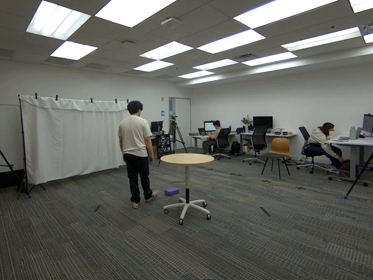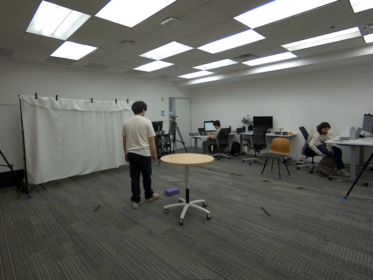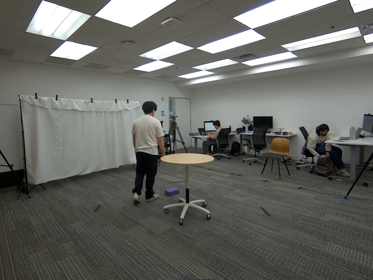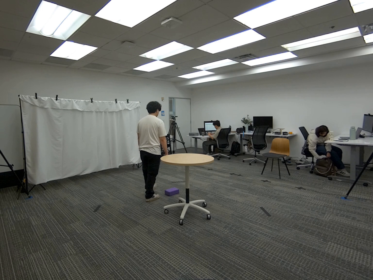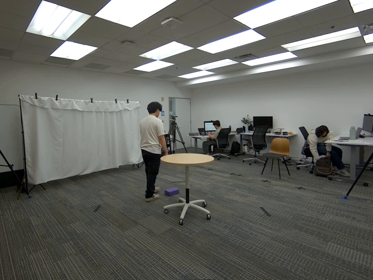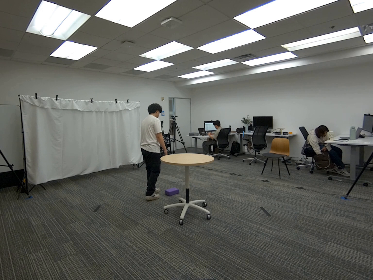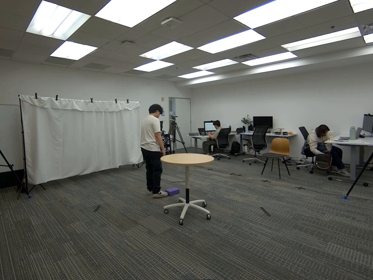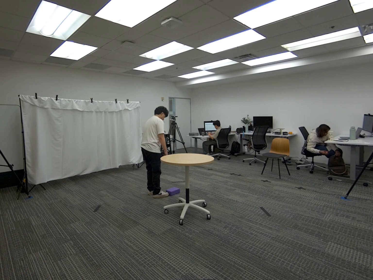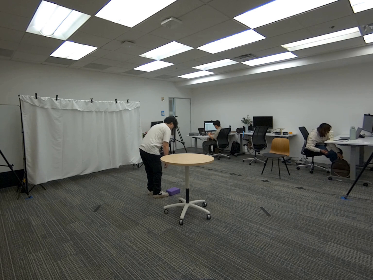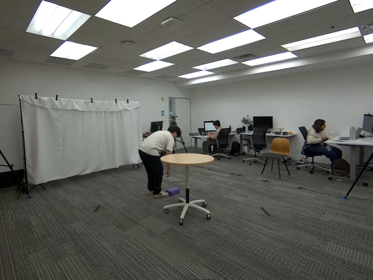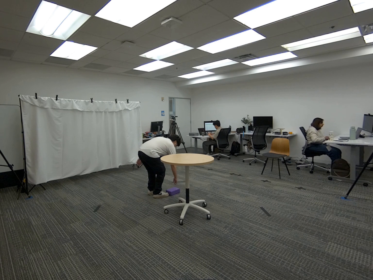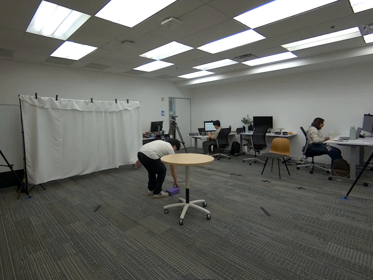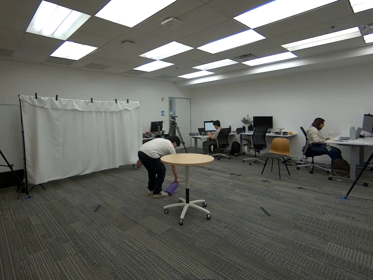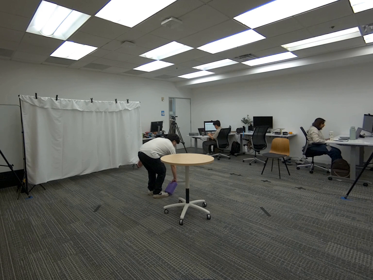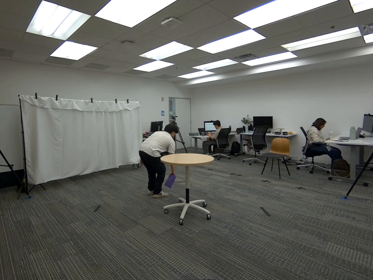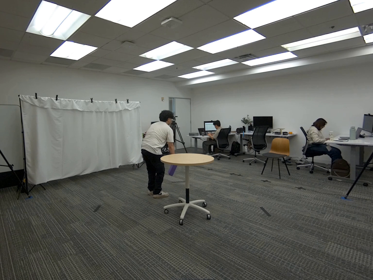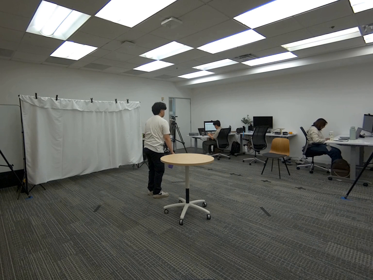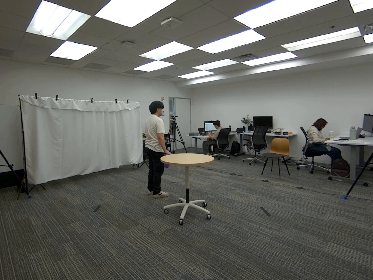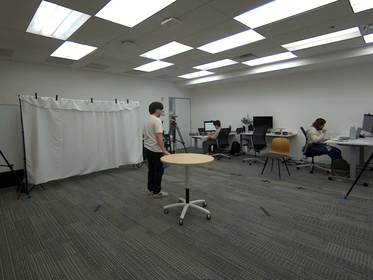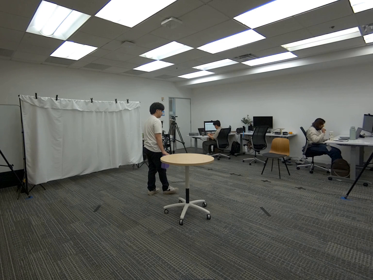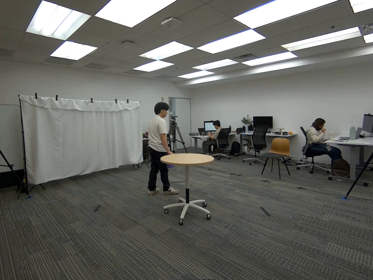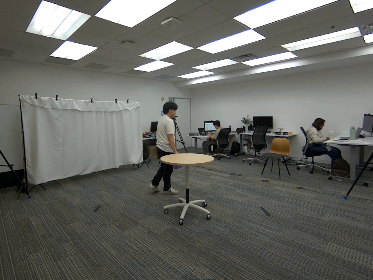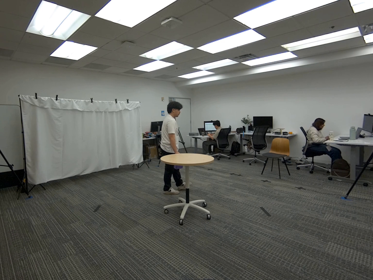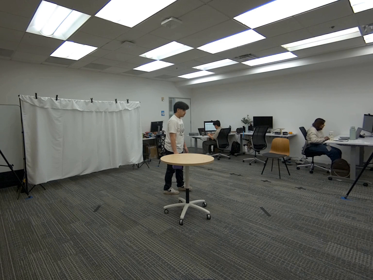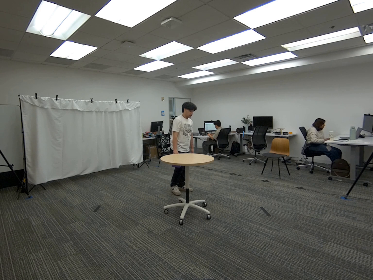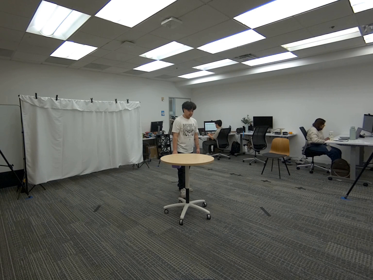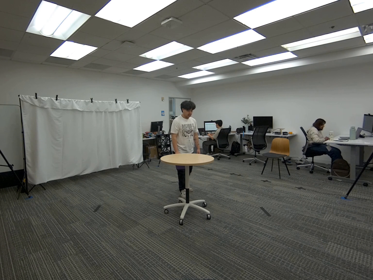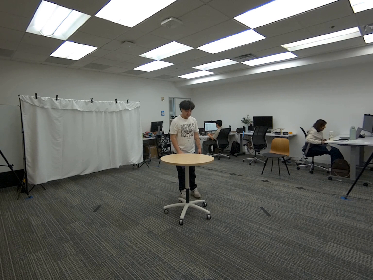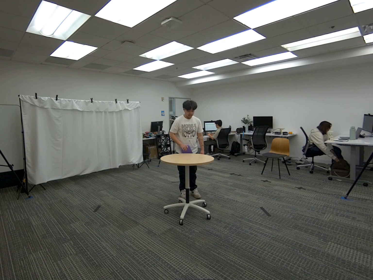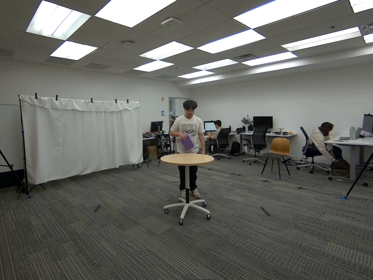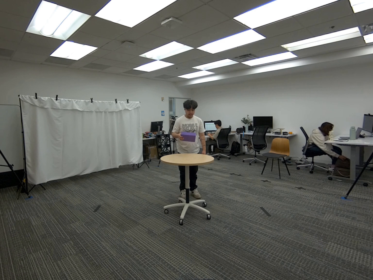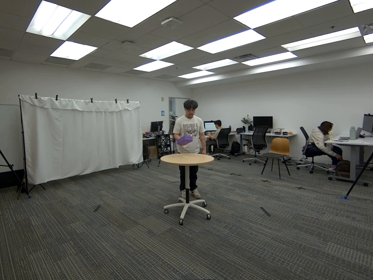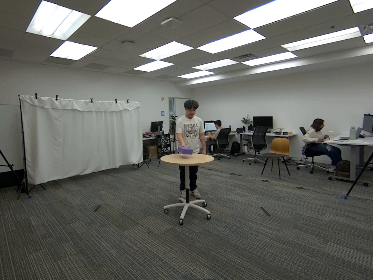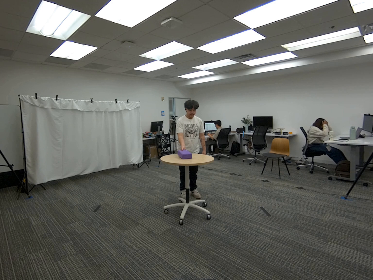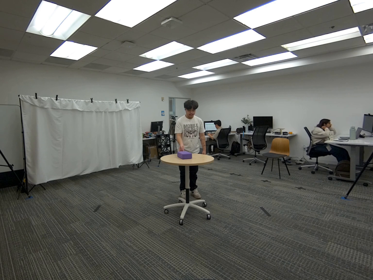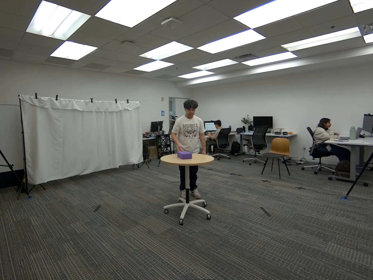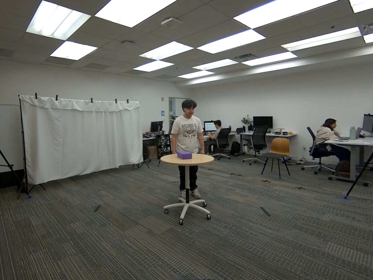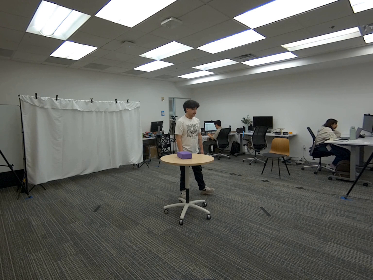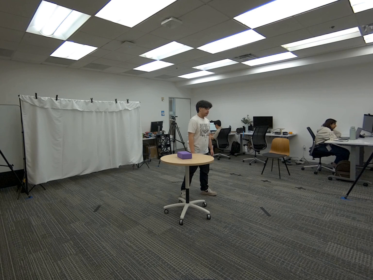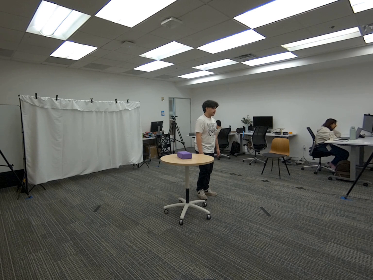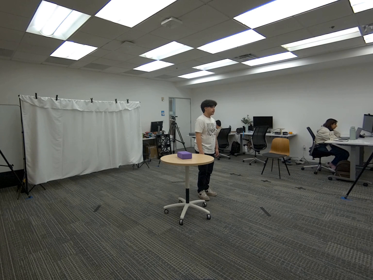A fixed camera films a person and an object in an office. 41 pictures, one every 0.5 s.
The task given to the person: Walk over to the yoga block on the ground and using your right hand pick up the yoga block and place the yoga block on the round table.
